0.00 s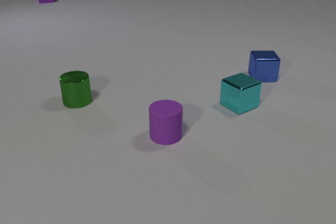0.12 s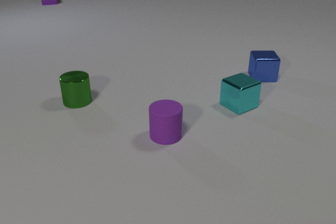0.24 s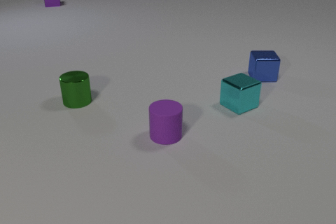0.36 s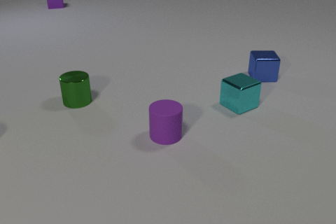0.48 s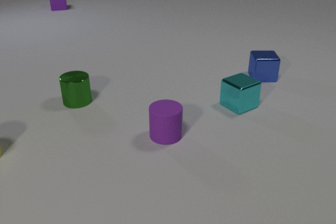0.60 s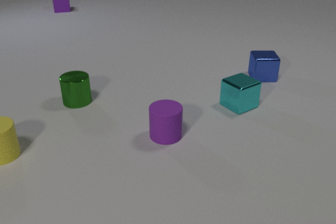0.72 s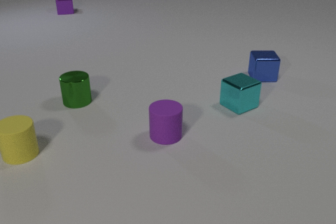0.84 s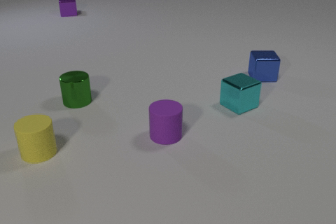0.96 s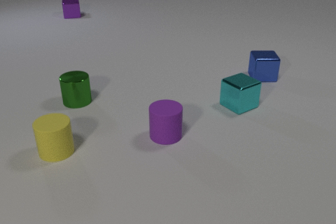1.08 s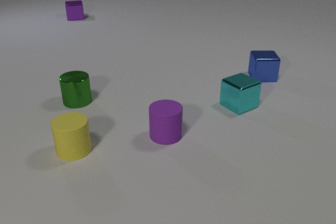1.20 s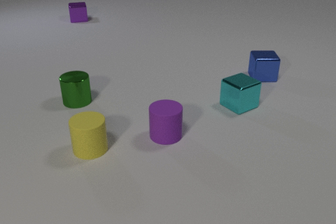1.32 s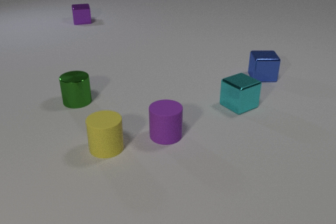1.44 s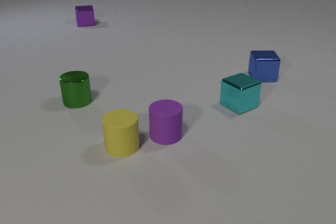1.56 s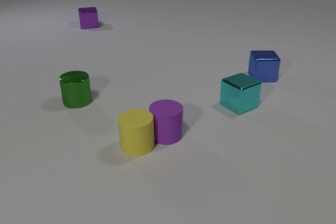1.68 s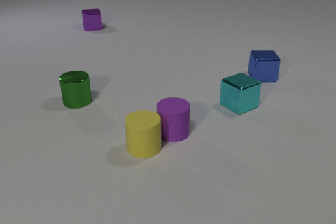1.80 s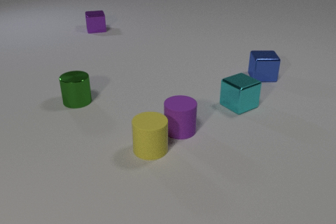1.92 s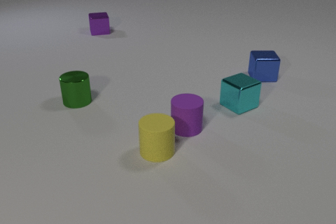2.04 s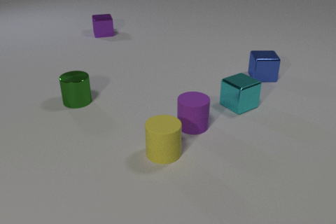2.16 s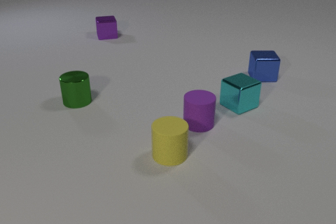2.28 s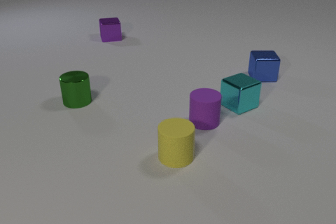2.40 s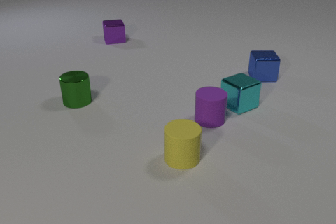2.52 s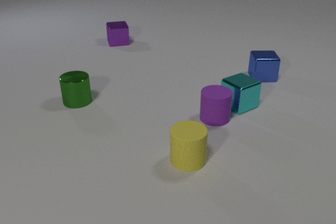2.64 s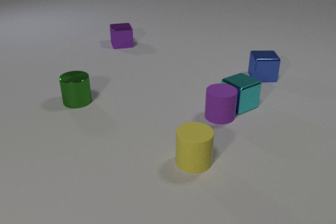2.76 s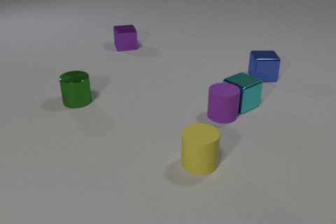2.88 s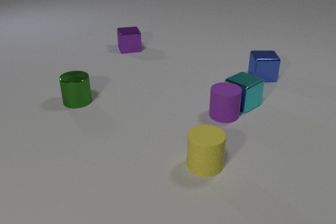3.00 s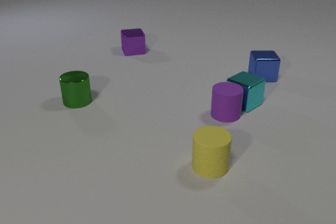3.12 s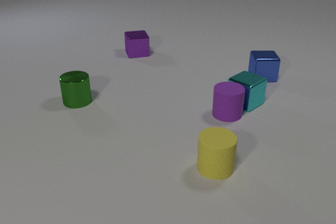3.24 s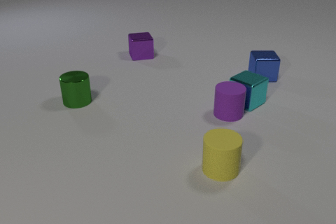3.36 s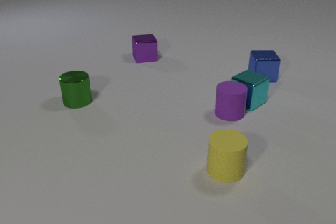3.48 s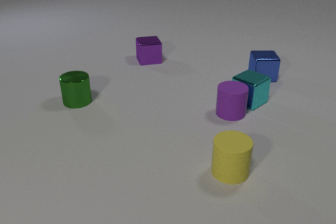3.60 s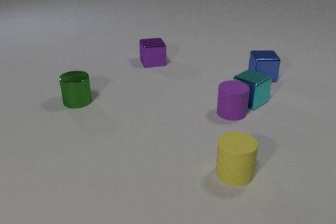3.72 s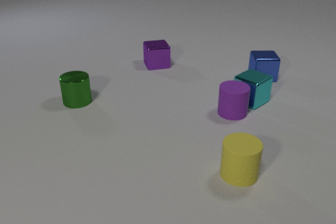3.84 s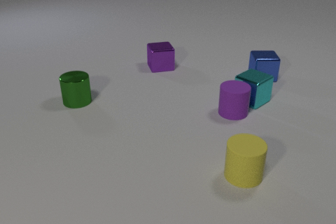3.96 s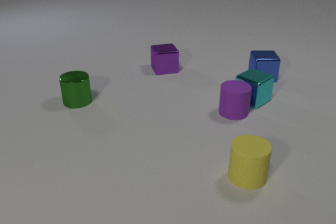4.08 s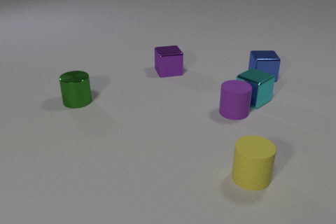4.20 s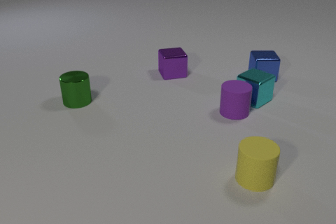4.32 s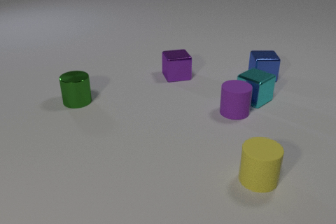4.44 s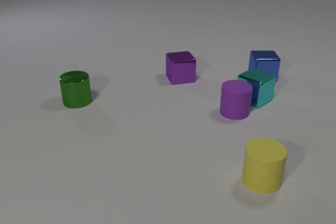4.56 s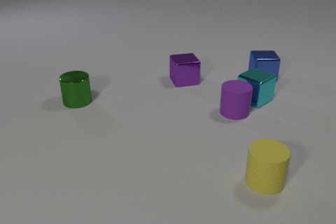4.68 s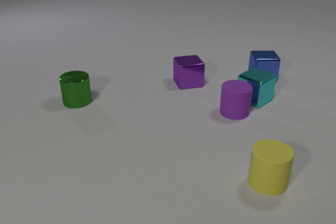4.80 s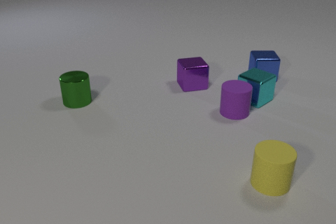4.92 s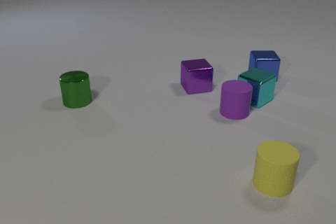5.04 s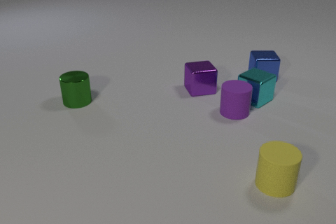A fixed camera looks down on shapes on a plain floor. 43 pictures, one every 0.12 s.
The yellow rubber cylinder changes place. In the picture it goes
to the right.
The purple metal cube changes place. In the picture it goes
toward the camera.
0.00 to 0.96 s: The yellow rubber cylinder comes in at the left edge, slides to the right. The purple metal cube slides toward the camera.
0.96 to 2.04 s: The yellow rubber cylinder slides to the right. The purple rubber cylinder slides to the right and away from the camera. The purple metal cube slides toward the camera and to the right. The yellow rubber cylinder and the purple rubber cylinder collide.
2.04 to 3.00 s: The yellow rubber cylinder slides to the right. The purple rubber cylinder slides to the right and away from the camera. The purple metal cube slides toward the camera and to the right. The purple rubber cylinder and the cyan metal cube collide.
3.00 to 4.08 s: The yellow rubber cylinder slides to the right. The purple rubber cylinder slides to the right and away from the camera. The cyan metal cube slides away from the camera and to the right. The purple metal cube slides toward the camera and to the right.
4.08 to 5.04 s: The yellow rubber cylinder slides to the right. The purple metal cube slides toward the camera and to the right.
What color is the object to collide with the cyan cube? purple.
How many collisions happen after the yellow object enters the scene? 2.
What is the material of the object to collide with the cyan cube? rubber.
